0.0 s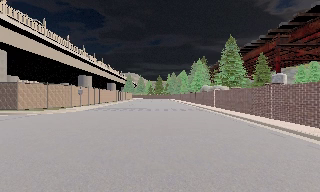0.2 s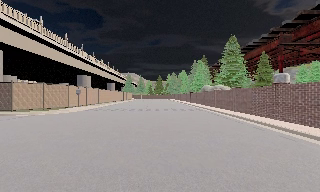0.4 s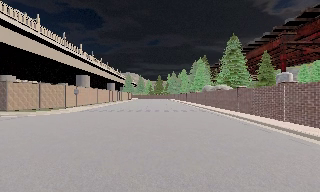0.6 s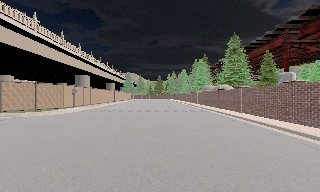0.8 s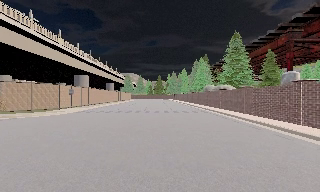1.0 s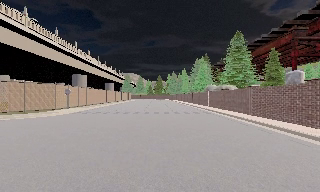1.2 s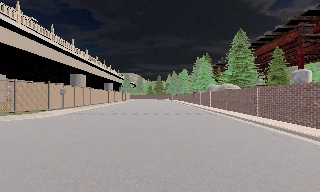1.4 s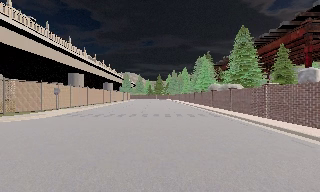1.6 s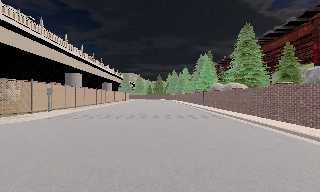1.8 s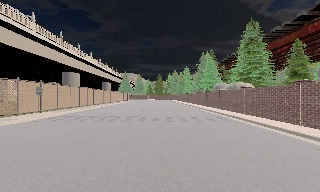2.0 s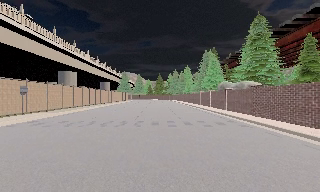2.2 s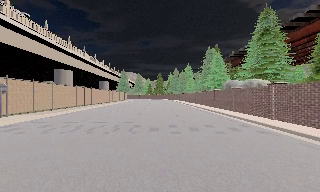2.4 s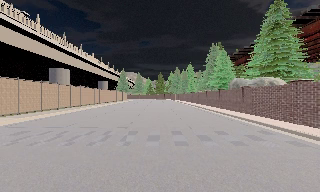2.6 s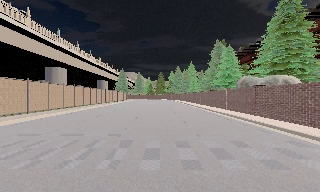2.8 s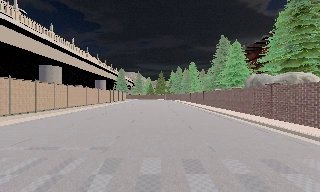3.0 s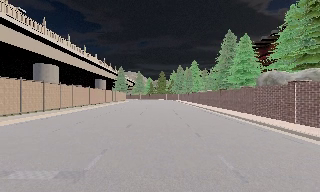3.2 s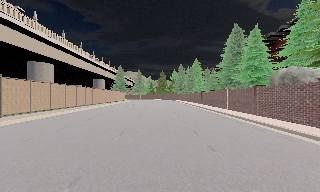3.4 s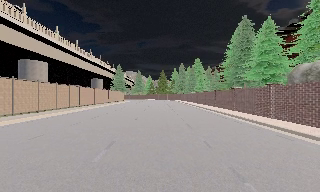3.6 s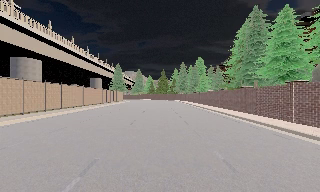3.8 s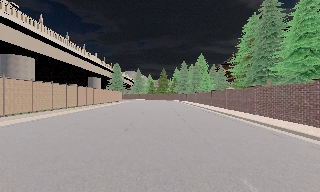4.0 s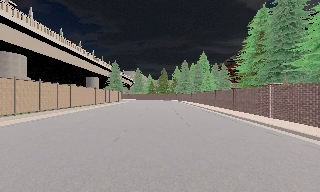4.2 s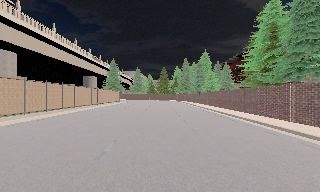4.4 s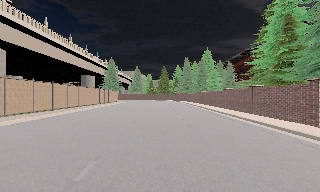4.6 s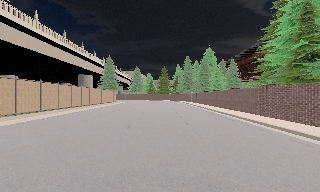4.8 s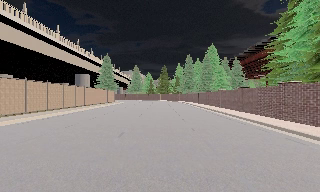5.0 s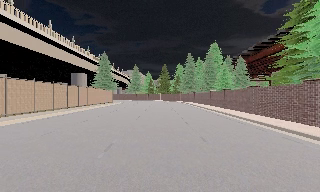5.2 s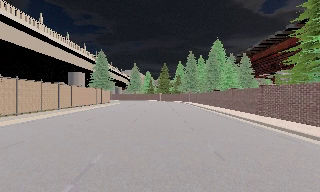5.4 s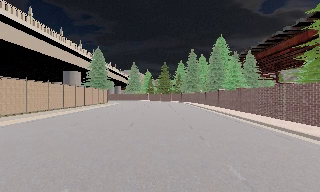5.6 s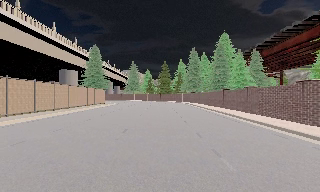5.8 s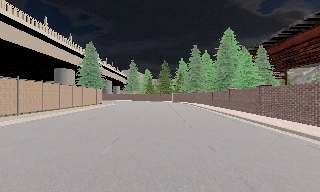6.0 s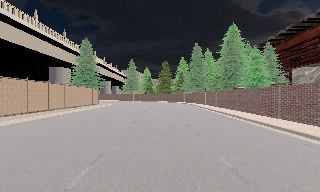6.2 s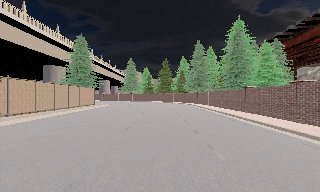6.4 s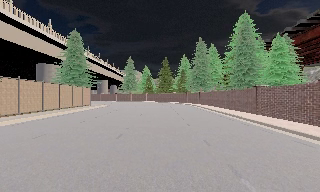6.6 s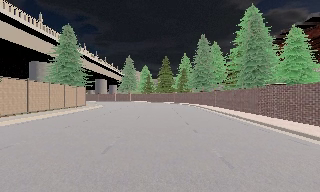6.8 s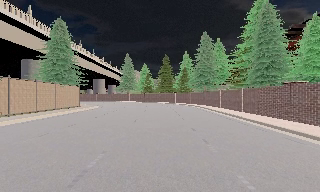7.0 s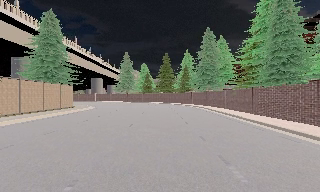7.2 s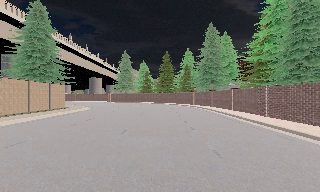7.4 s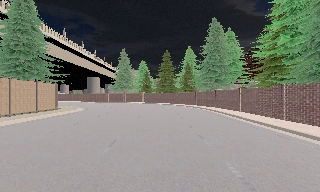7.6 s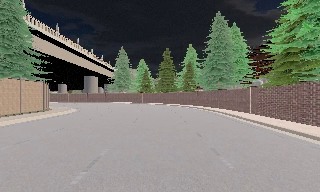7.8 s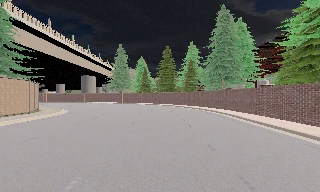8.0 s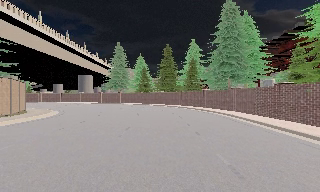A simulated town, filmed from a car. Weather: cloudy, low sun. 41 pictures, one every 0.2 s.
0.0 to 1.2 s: The camera travels forward, about 4 m, so what stands in front looms larger.
1.2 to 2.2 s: The camera travels forward, about 7 m, so what stands in front looms larger. It gains speed.
2.2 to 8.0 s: The camera travels forward, about 50 m, so what stands in front looms larger.
The film runs forward here.
